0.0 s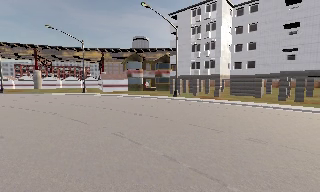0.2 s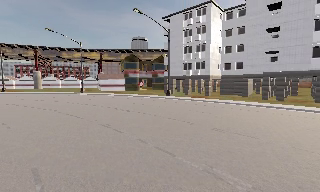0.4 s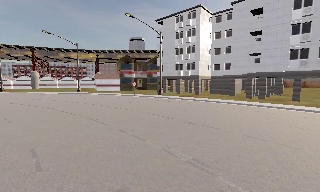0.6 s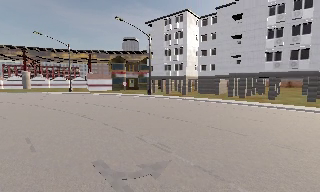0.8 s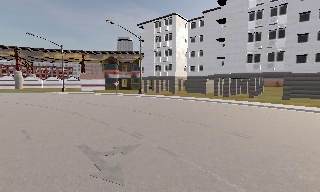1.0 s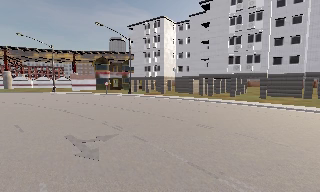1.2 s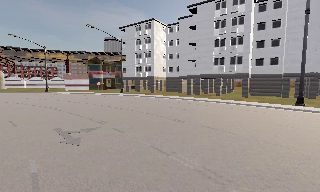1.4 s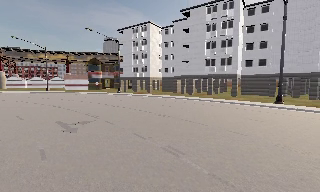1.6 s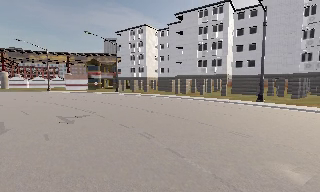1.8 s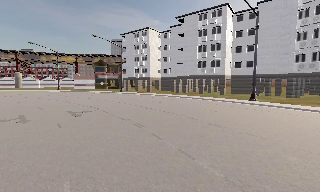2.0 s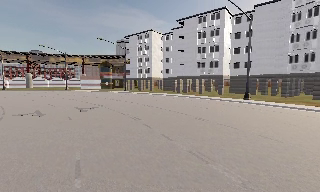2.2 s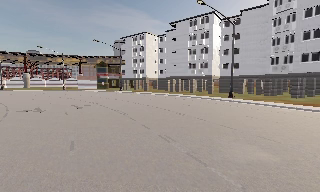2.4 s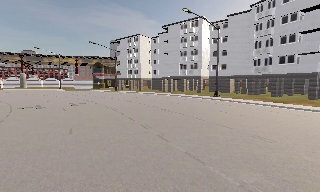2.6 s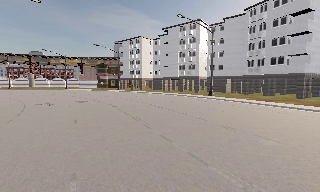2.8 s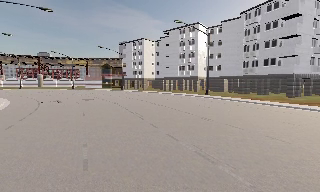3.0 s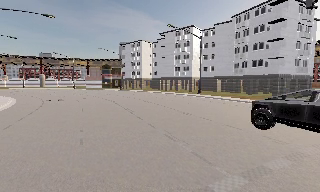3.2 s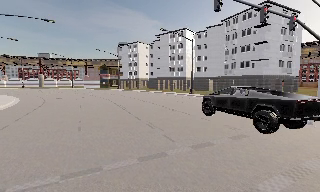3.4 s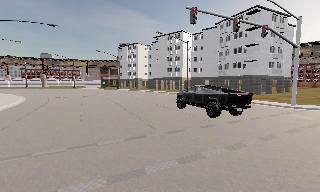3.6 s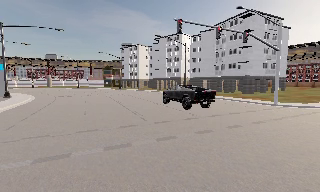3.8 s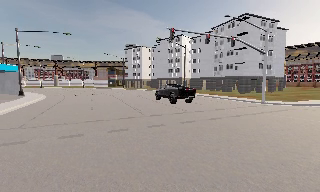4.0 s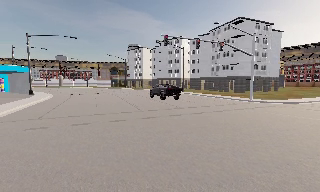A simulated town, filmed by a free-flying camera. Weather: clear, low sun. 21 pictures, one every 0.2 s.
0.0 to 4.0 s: The camera travels backward and to its right, about 35 m, so what stands in front gets smaller.
The film runs forward here.
